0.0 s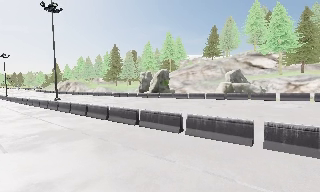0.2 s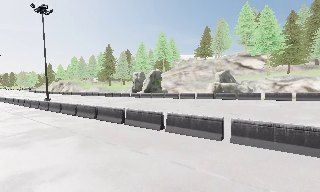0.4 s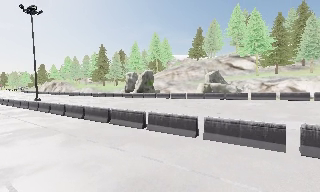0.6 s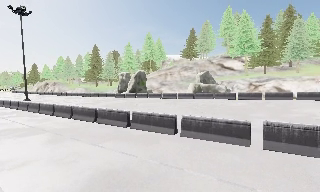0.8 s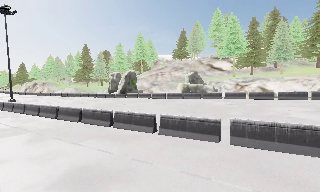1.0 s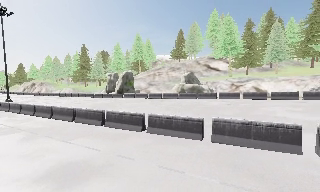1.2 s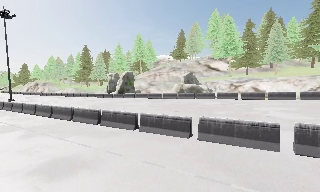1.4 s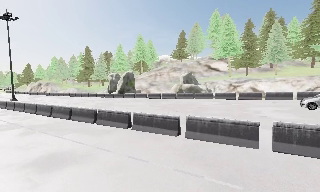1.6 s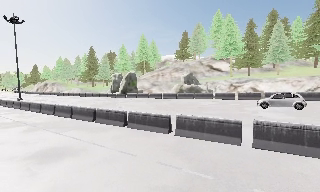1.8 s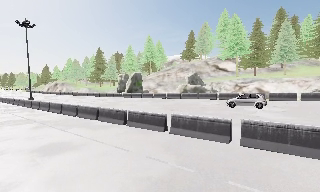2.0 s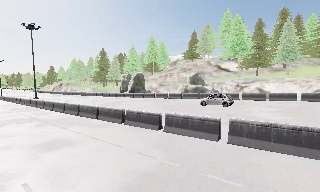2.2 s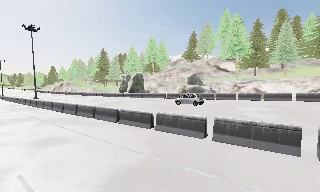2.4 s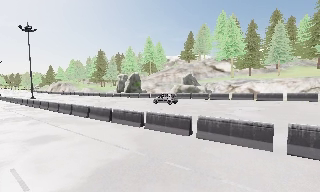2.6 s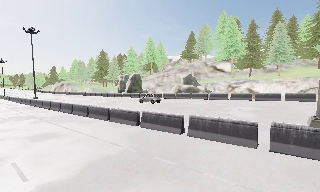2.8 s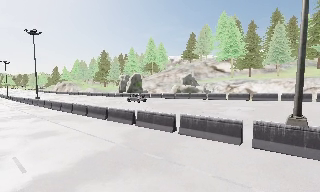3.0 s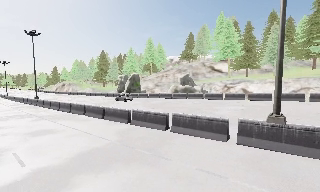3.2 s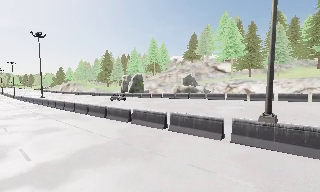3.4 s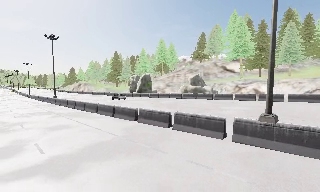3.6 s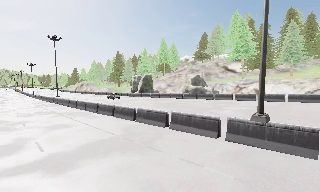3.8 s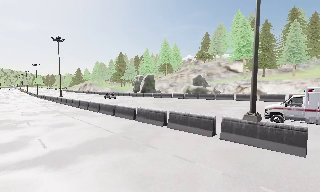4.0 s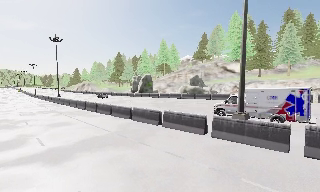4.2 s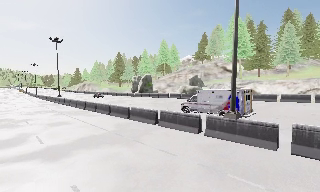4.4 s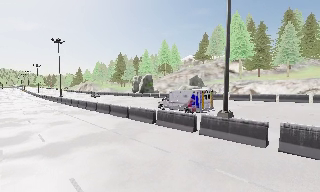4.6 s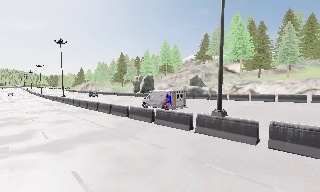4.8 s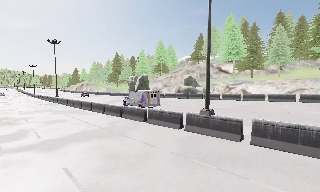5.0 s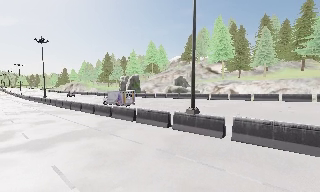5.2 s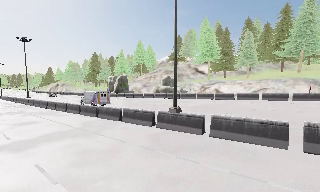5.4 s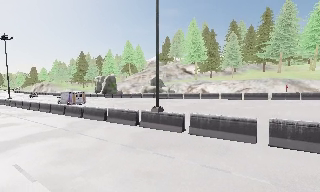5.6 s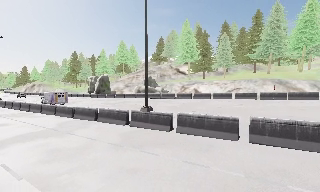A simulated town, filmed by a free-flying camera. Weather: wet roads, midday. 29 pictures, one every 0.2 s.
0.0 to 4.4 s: The camera travels to its right and backward, about 15 m, so close, fixed things drift to the left. It loses speed.
4.4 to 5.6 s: The camera pans to its right, which is clockwise from overhead, by about 15 degrees. It travels backward and to its right, about 3 m, so what stands in front gets smaller.
The film runs forward here.
